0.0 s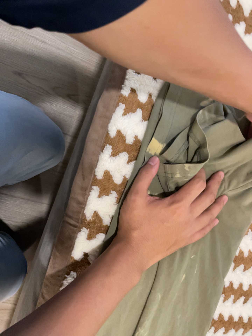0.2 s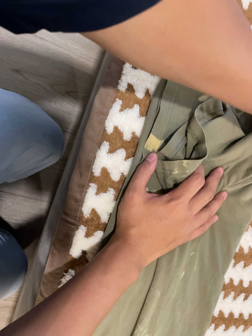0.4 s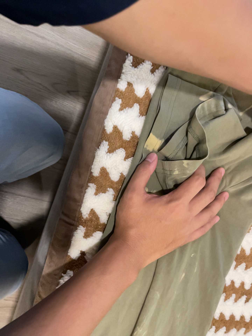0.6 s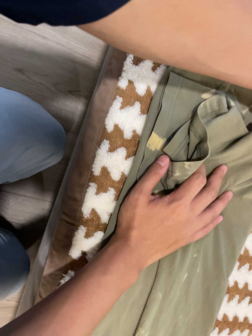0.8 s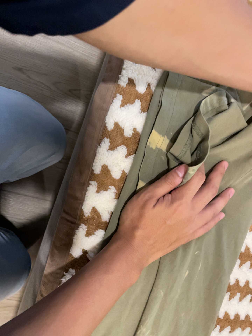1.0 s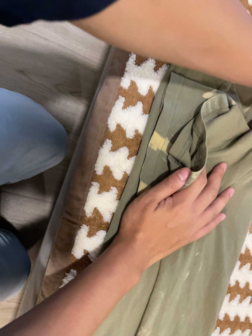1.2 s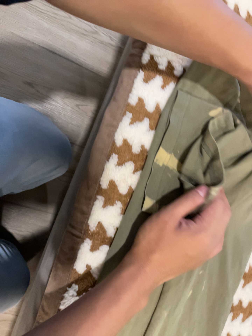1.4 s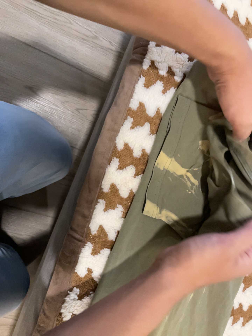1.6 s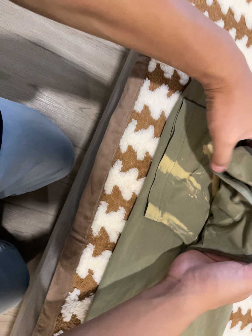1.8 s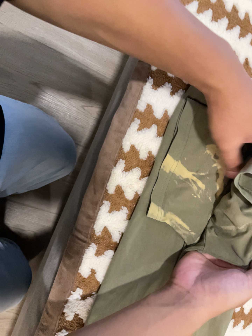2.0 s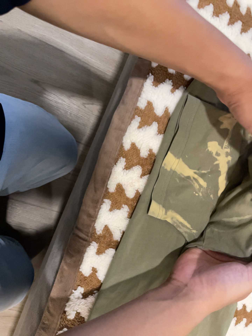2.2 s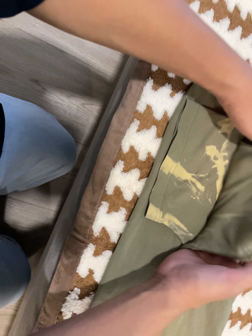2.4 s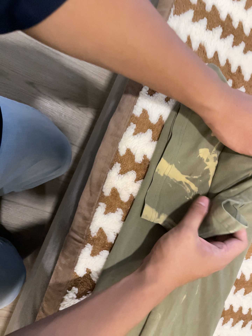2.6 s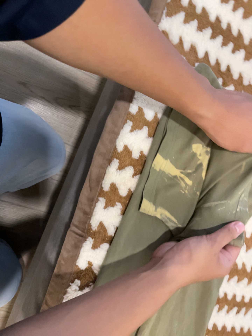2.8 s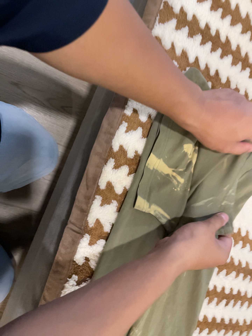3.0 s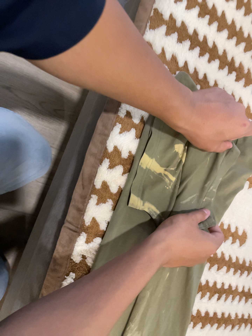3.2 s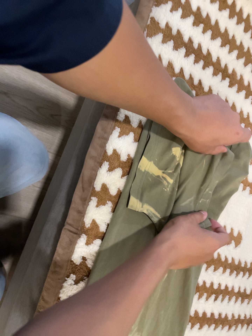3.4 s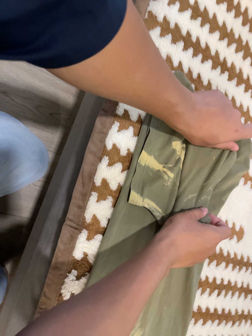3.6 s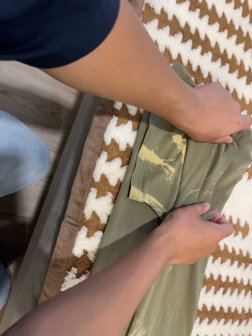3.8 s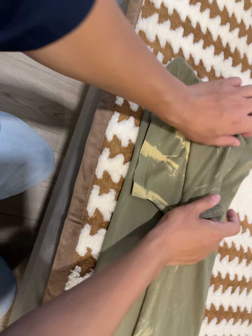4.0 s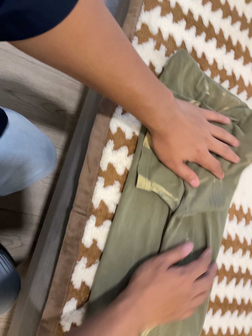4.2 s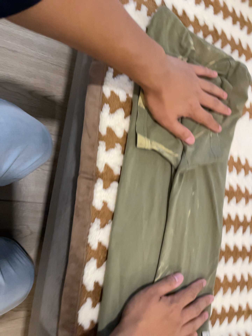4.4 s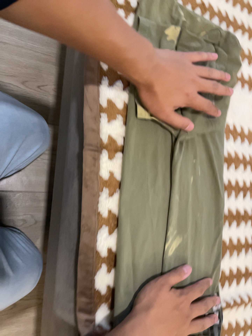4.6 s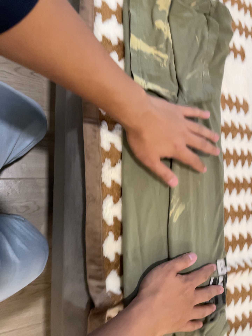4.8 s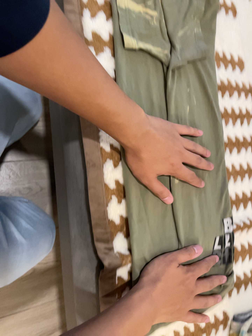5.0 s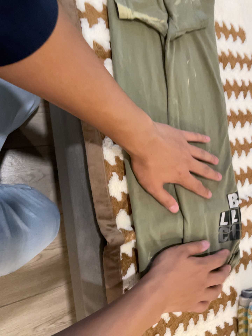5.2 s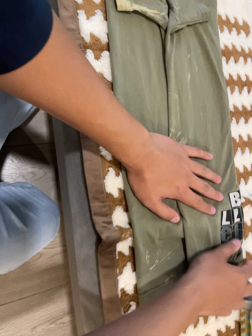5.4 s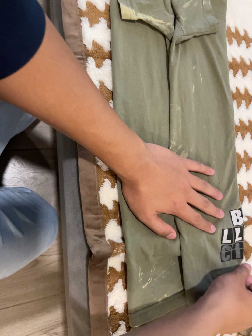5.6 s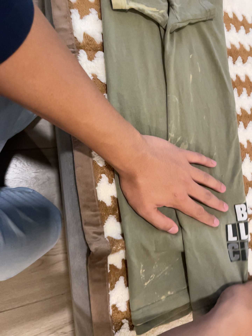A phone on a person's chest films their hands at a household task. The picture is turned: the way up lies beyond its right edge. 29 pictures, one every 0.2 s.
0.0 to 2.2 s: The camera shifts only a little, or ends up much as it began.
2.2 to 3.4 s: The camera swings to its right by about 10 degrees, and the scene slides to the left. It travels backward, about 8 cm, so what stands in front gets smaller.
3.4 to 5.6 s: The camera travels toward the bottom of its view, about 24 cm, so close, fixed things drift upward. It rolls about its line of sight by about 25 degrees, and the scene rotates counterclockwise.
The film runs forward here.
